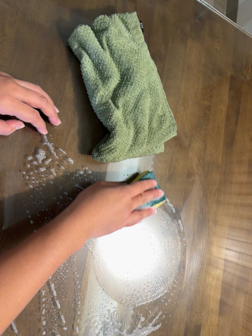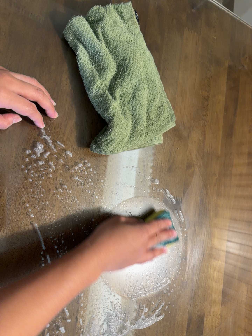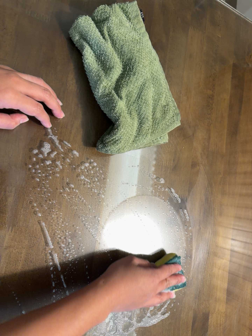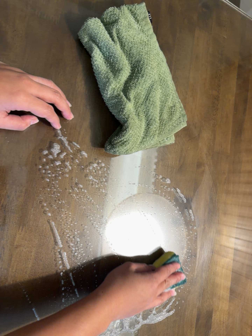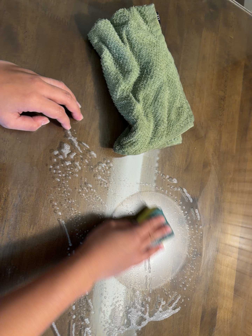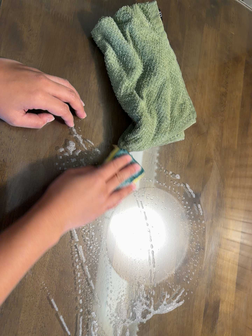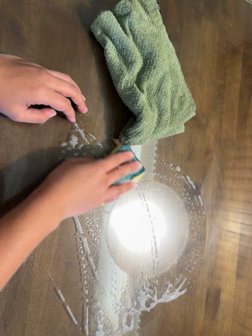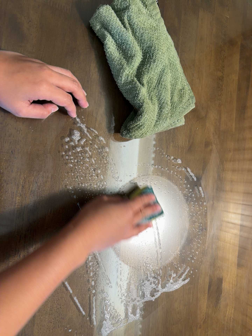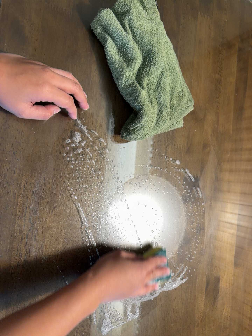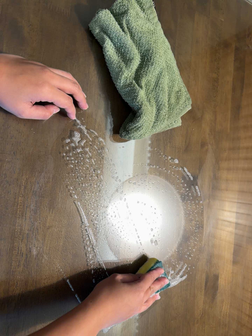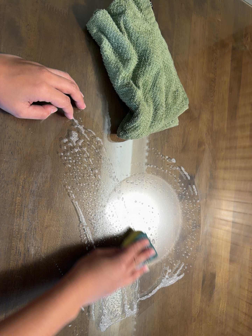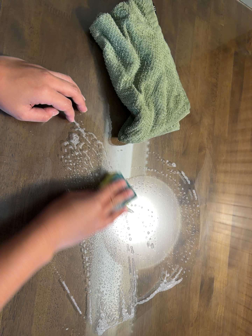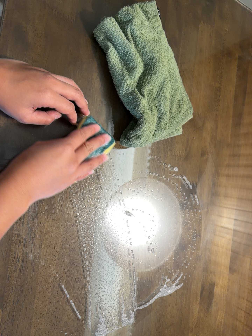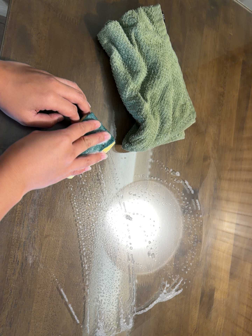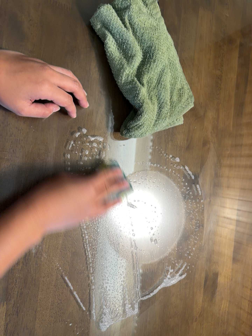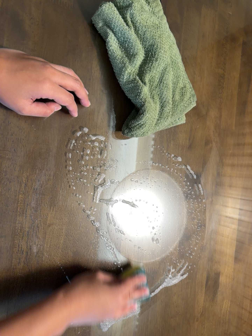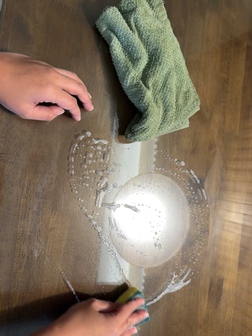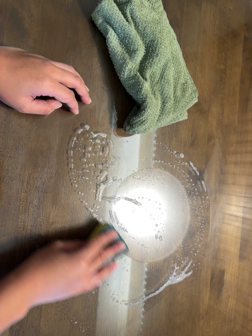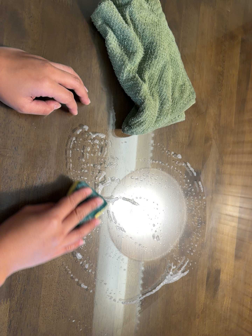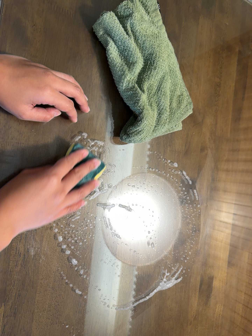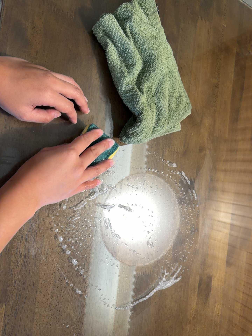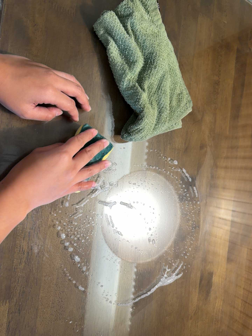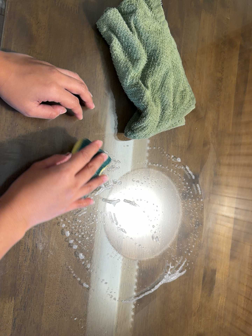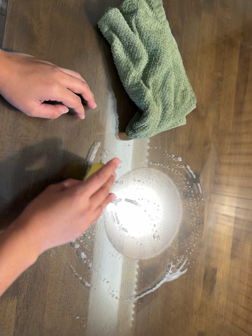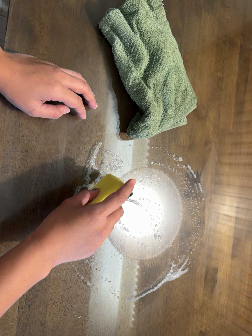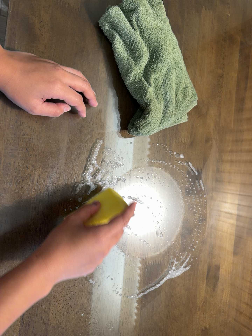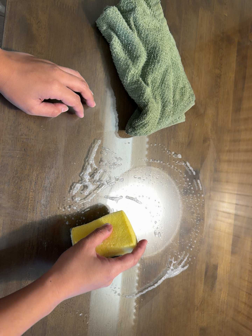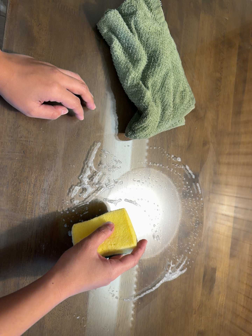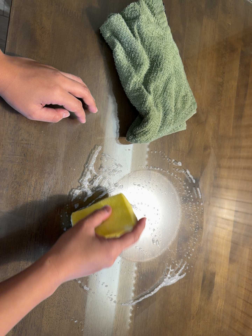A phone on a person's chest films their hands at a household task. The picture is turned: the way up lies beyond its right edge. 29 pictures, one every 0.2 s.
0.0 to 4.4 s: The camera travels to its left, about 8 cm, so close, fixed things drift to the right.
4.4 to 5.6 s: The camera keeps its place and its aim.
The film runs backward here.
